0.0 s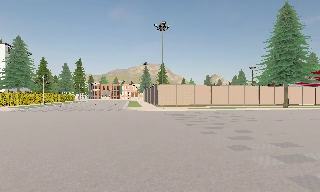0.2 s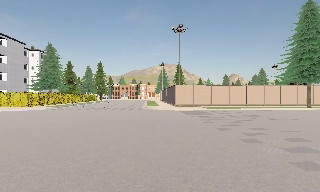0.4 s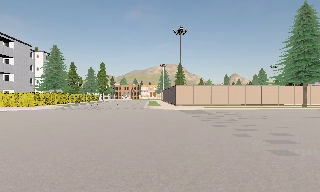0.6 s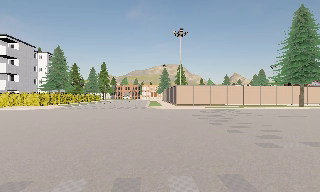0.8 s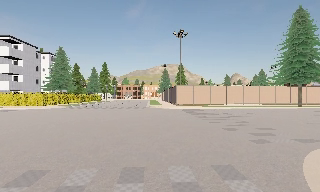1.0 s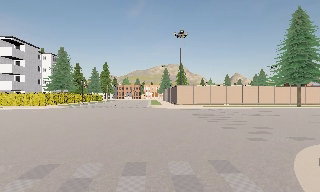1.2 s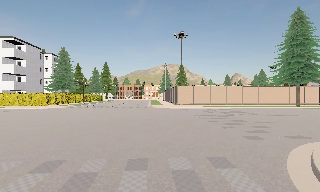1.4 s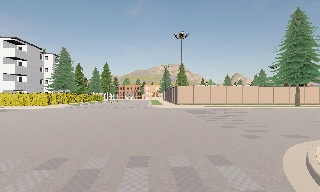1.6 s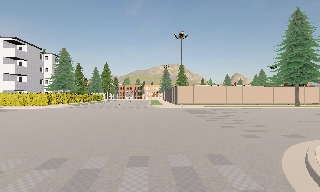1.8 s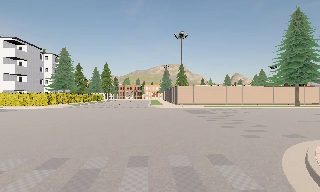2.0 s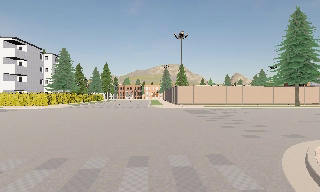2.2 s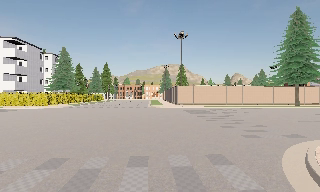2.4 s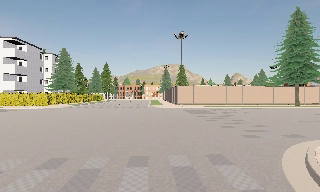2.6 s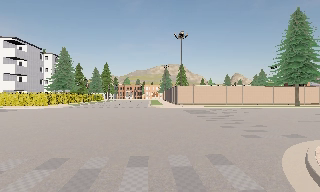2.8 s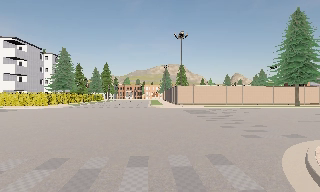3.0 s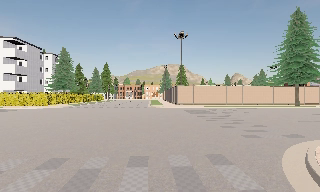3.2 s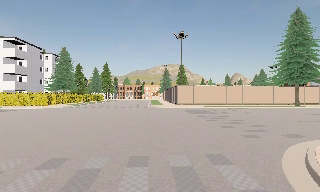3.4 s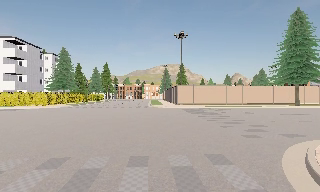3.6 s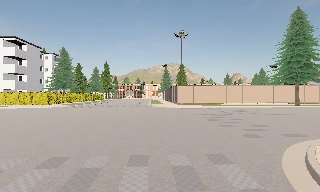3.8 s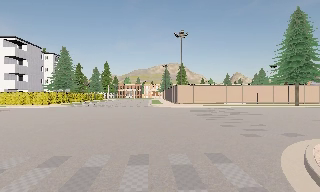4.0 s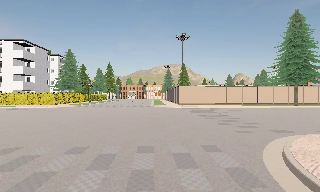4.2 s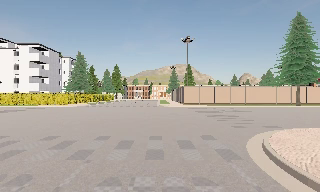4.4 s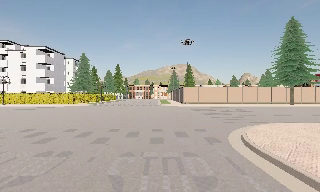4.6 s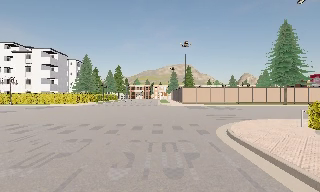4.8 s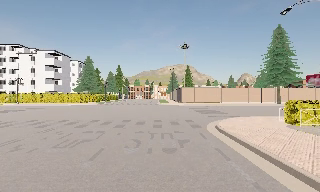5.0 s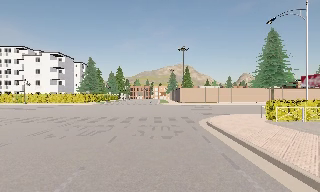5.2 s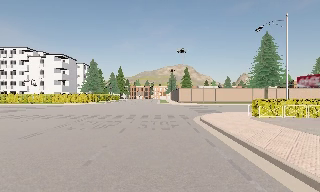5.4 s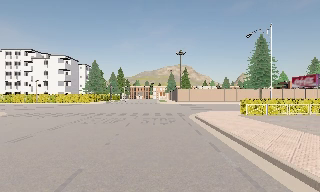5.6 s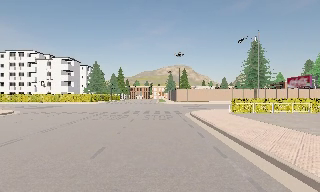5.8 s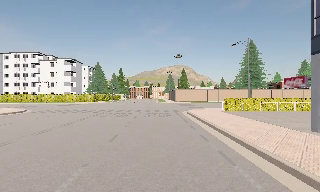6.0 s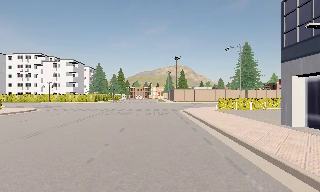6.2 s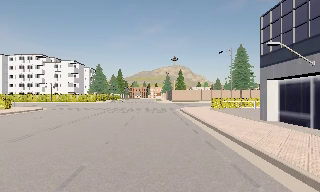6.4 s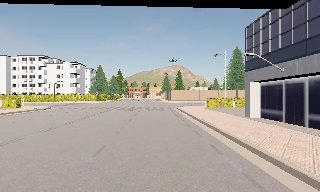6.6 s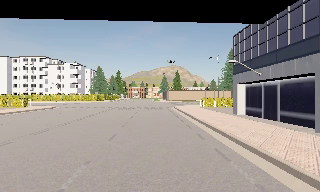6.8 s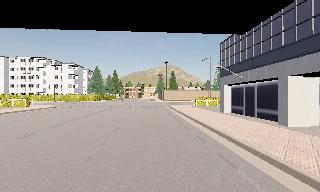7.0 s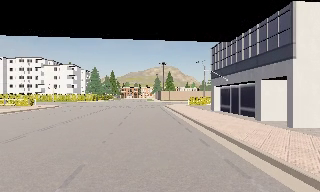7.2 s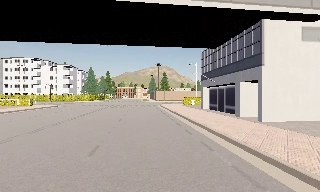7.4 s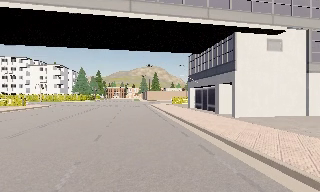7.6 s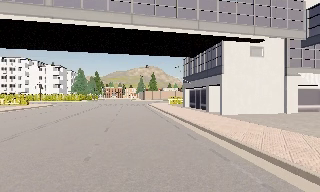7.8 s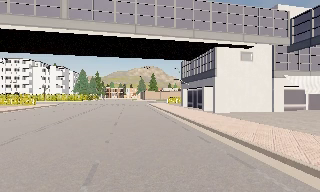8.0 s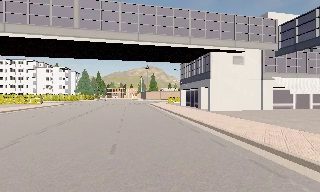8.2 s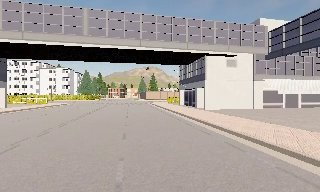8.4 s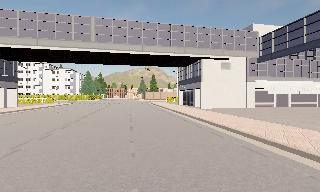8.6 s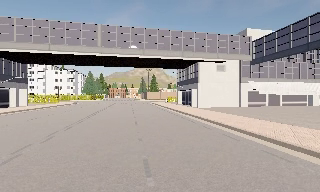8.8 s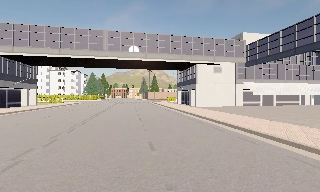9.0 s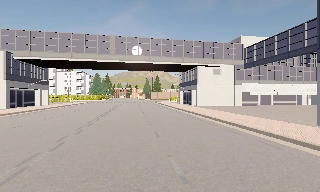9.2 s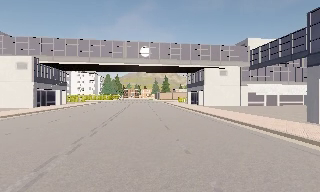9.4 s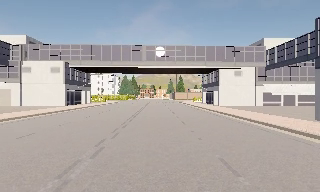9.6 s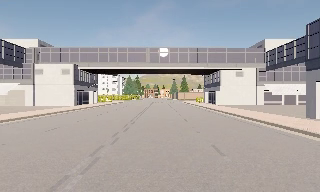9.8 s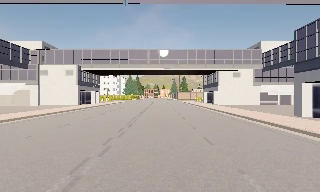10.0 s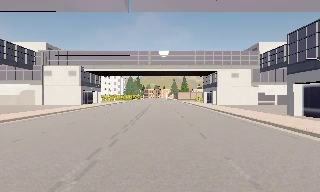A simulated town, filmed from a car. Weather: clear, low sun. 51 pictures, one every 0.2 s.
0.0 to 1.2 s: The camera travels backward, about 3.5 m, so what stands in front gets smaller. It loses speed.
1.2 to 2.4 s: The camera shifts only a little, or ends up much as it began.
2.4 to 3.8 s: The camera keeps its place and its aim.
3.8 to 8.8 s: The camera travels backward, about 35 m, so what stands in front gets smaller.
8.8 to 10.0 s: The camera swings to its left by about 10 degrees, and the scene slides to the right. It travels backward, about 8 m, so what stands in front gets smaller. It loses speed.
The film runs backward here.
